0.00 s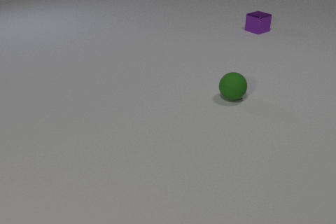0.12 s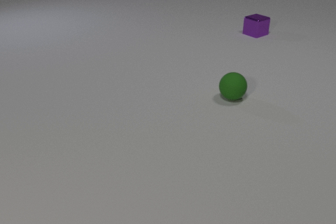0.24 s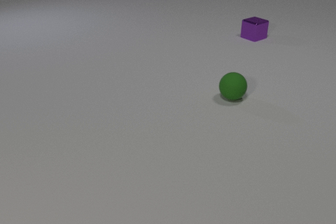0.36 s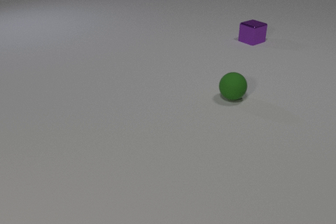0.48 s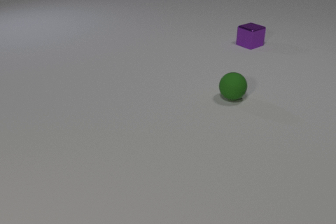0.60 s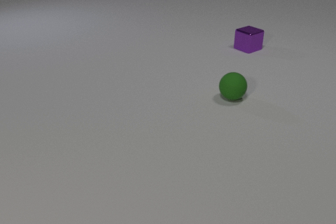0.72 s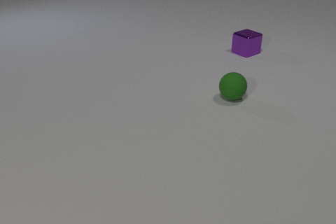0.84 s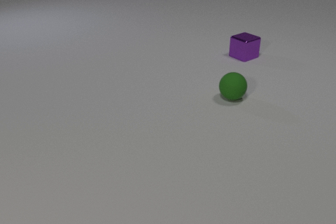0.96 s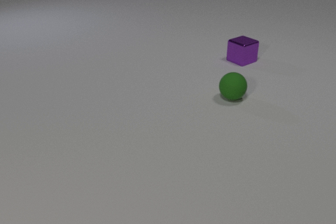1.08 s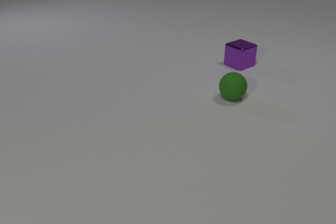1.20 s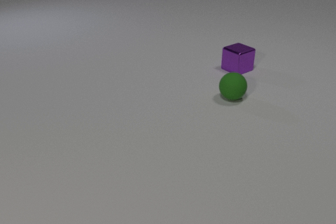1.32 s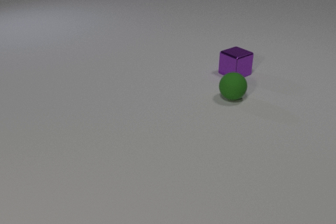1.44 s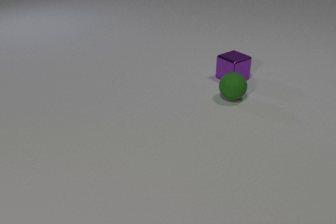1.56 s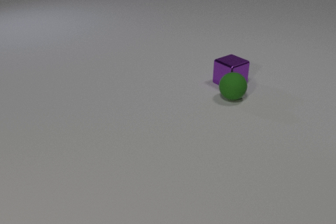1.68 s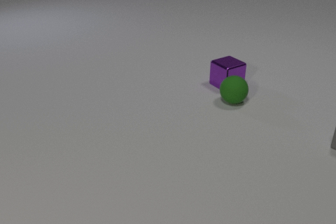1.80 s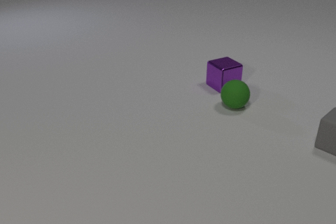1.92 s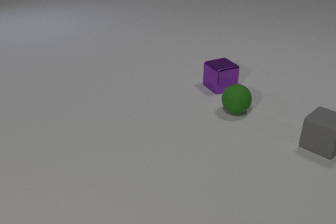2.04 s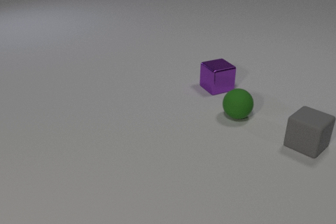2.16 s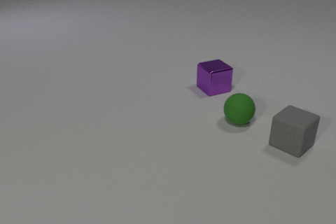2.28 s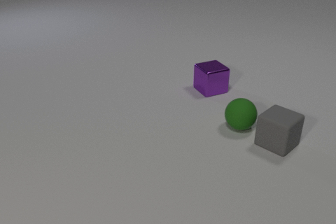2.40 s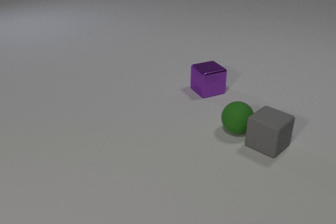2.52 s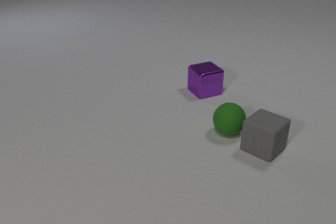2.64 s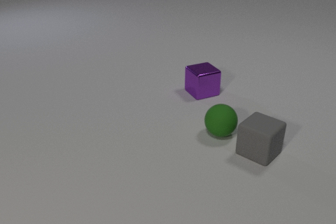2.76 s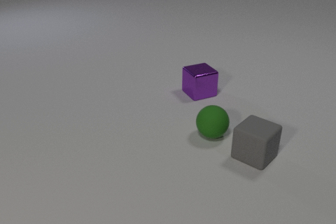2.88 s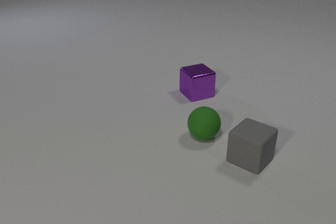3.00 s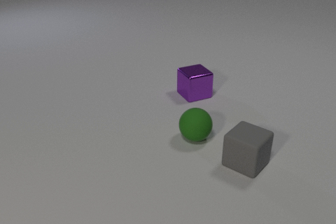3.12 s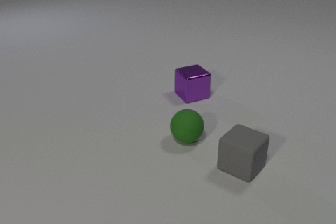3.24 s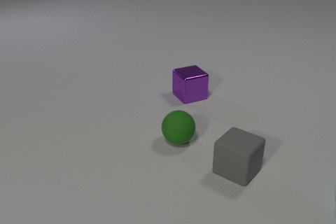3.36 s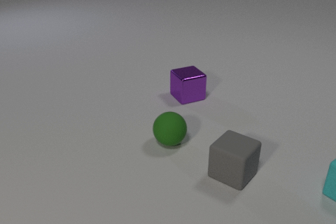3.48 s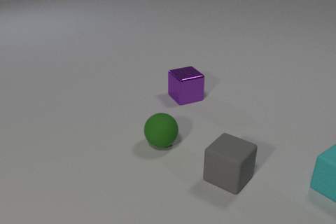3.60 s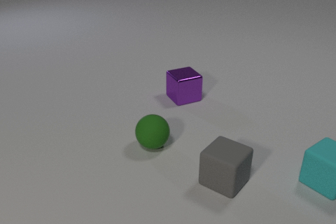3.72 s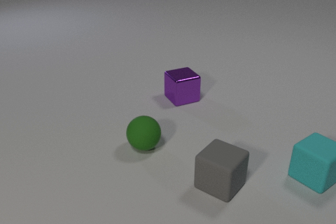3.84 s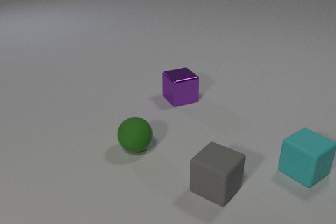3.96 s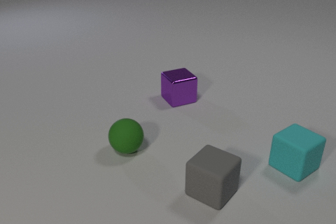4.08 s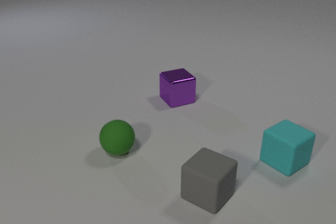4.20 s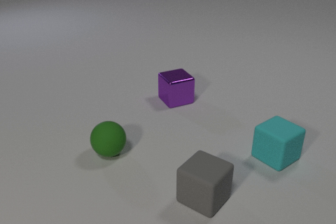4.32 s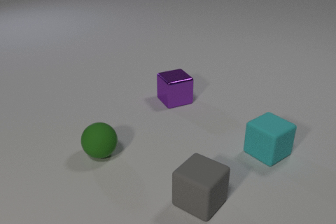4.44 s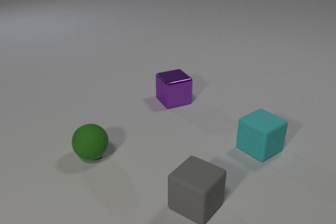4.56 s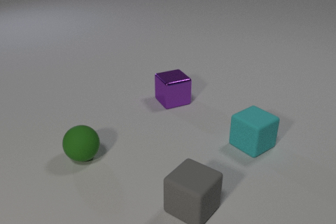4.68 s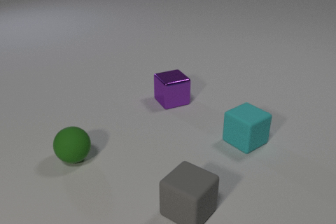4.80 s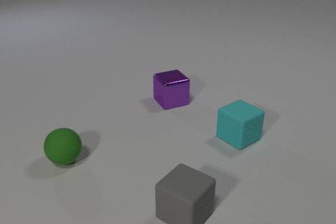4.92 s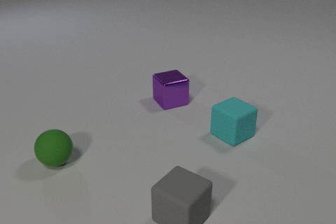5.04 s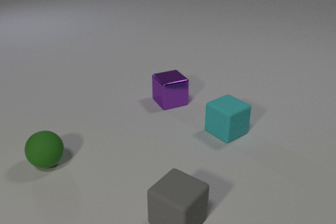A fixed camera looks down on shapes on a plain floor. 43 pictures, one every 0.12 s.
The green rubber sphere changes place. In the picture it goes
to the left.
The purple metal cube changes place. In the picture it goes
toward the camera.
0.00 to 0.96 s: The purple metal cube slides toward the camera.
0.96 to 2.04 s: The purple metal cube slides toward the camera. The green rubber sphere rolls toward the camera. The gray rubber cube comes in at the right edge, slides to the left. The purple metal cube and the green rubber sphere collide.
2.04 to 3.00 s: The purple metal cube slides to the left and toward the camera. The green rubber sphere rolls toward the camera and to the left. The gray rubber cube slides to the left and toward the camera. The green rubber sphere and the gray rubber cube collide.
3.00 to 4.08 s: The purple metal cube slides to the left and toward the camera. The green rubber sphere rolls to the left. The cyan rubber cube comes in at the right edge, slides to the left and away from the camera. The gray rubber cube slides toward the camera and to the left.
4.08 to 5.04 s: The purple metal cube slides to the left. The green rubber sphere rolls to the left. The cyan rubber cube slides to the left and away from the camera. The gray rubber cube slides toward the camera and to the left.
What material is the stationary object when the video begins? rubber.
How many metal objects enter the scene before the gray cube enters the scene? 0.
What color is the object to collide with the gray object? green.
